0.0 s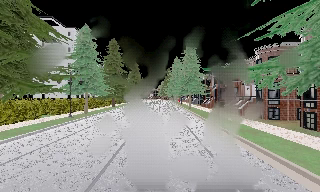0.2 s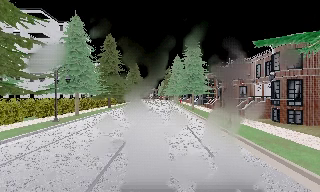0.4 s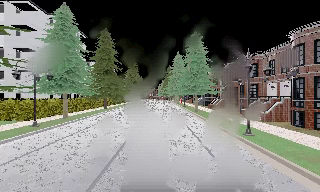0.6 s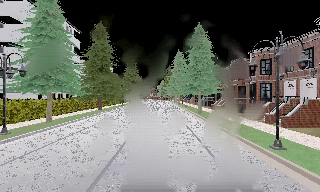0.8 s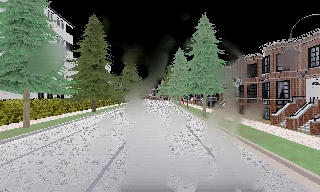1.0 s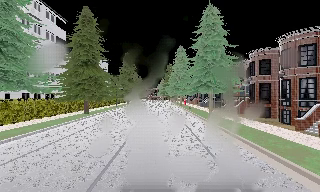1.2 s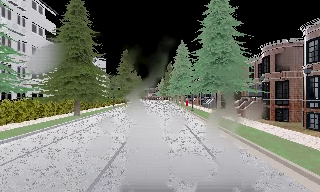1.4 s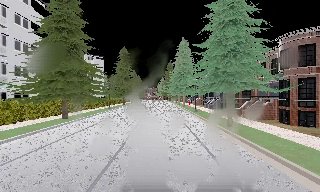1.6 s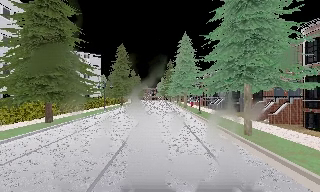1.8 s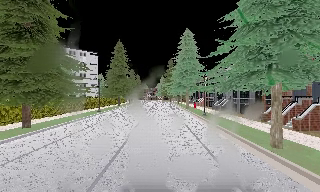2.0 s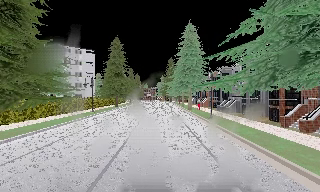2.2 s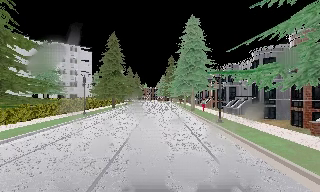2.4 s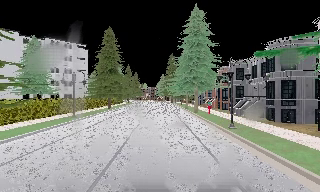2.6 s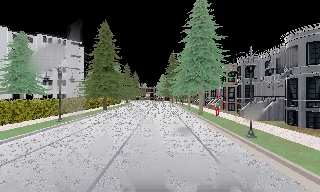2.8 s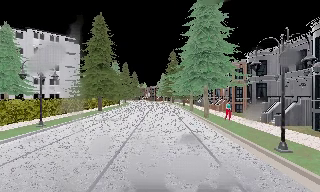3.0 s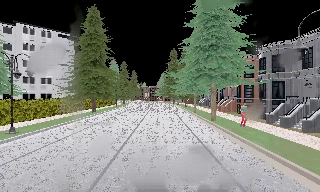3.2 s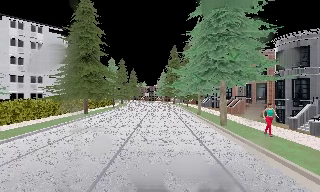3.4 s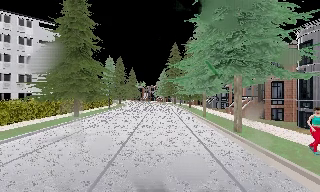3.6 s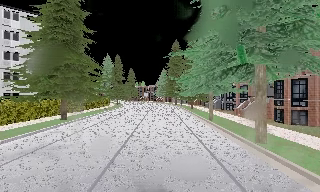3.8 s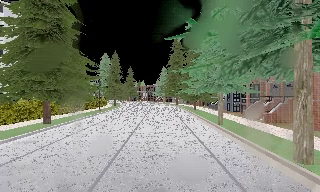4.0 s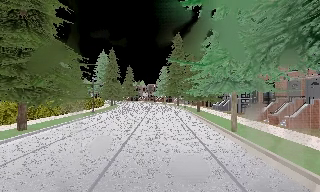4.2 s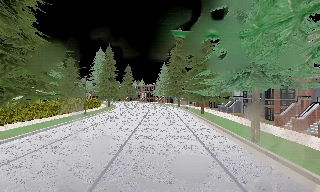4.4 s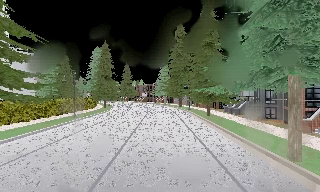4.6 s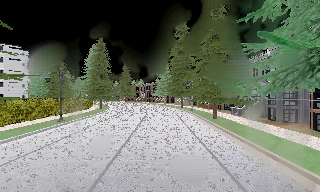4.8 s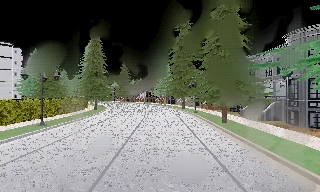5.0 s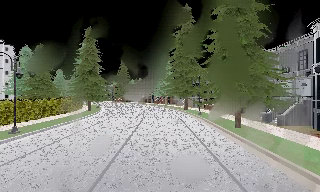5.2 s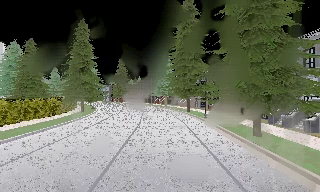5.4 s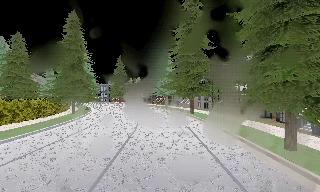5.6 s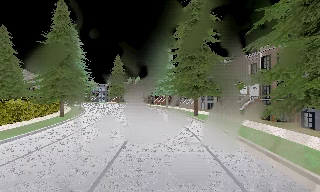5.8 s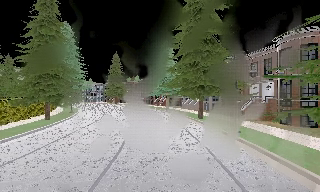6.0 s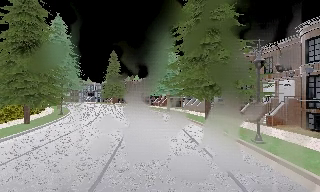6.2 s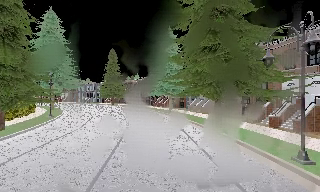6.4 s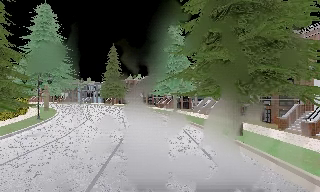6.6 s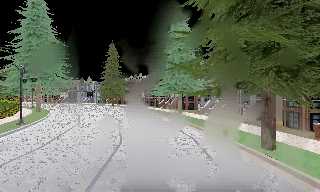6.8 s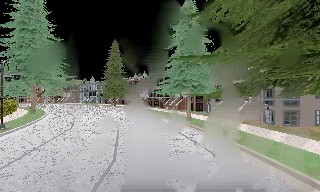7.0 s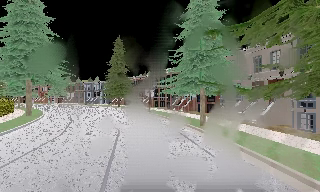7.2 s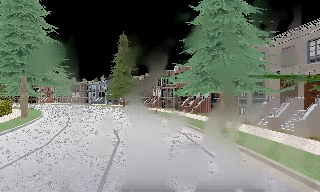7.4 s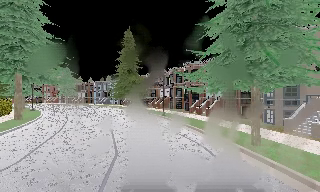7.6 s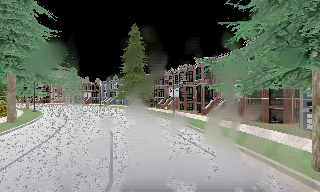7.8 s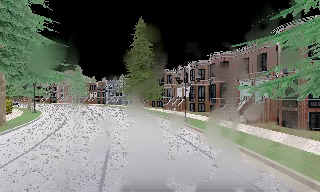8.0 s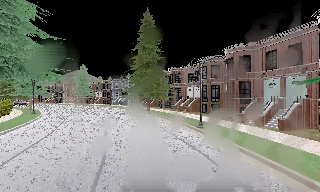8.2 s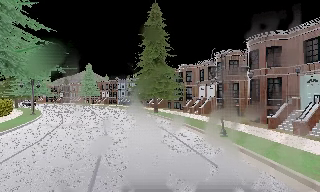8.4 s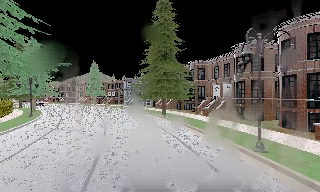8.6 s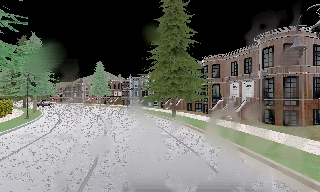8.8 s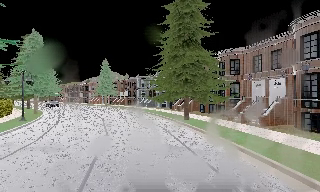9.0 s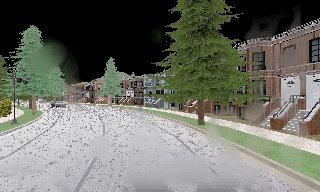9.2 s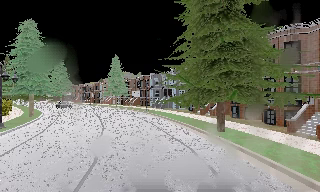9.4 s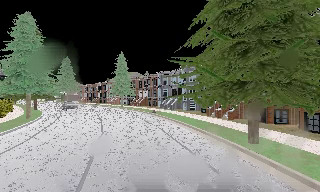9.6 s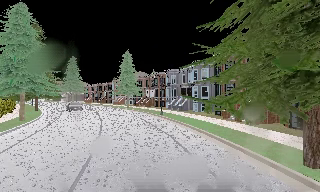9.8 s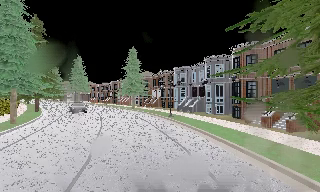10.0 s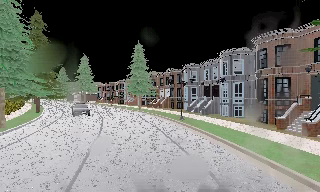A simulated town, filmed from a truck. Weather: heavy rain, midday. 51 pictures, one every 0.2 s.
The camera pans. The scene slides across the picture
to the right.
The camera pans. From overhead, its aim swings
counterclockwise.
0.0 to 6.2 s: The camera travels forward, about 70 m, so what stands in front looms larger.
6.2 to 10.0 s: The scene slides to the right, as the camera pans about 45 degrees to its left. It travels forward, about 45 m.
The film runs forward here.
